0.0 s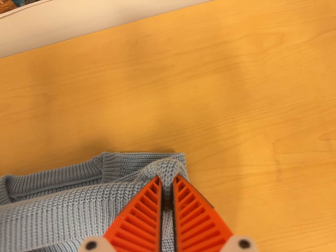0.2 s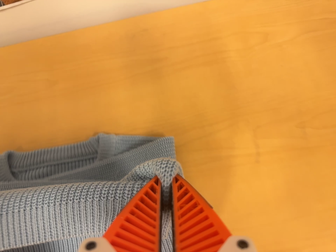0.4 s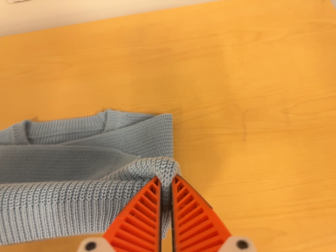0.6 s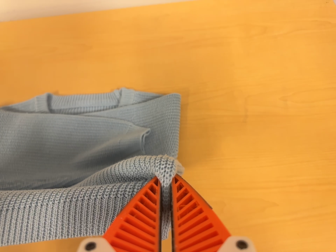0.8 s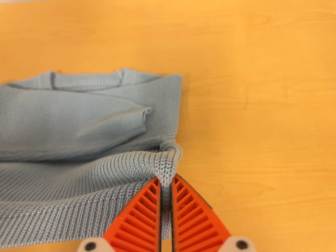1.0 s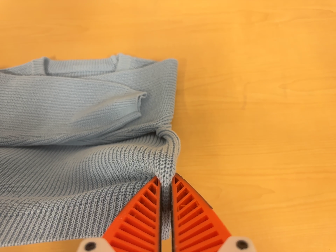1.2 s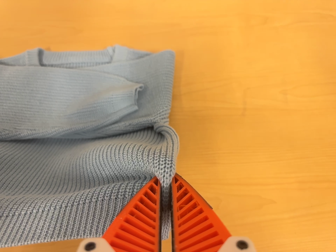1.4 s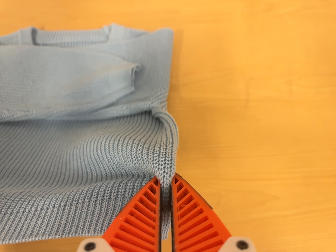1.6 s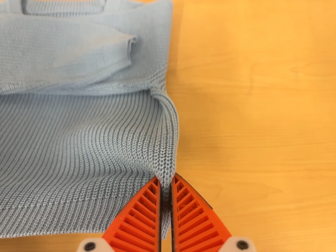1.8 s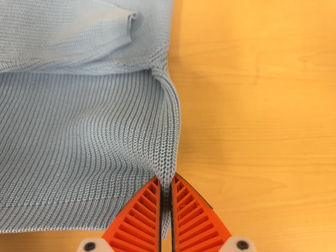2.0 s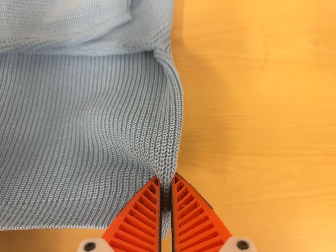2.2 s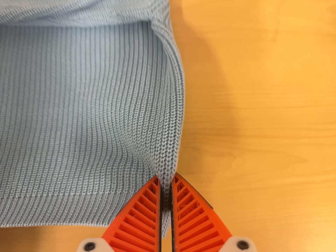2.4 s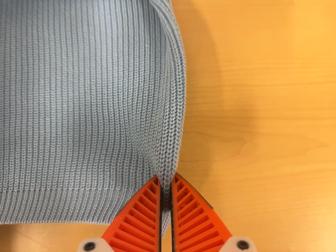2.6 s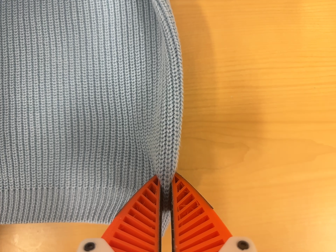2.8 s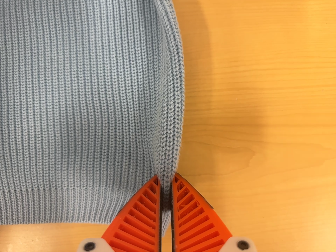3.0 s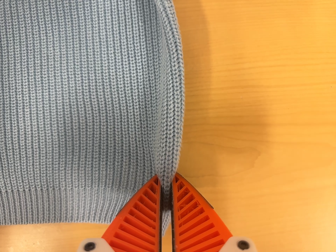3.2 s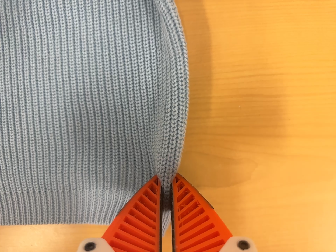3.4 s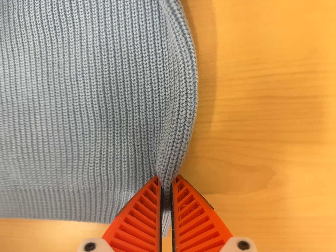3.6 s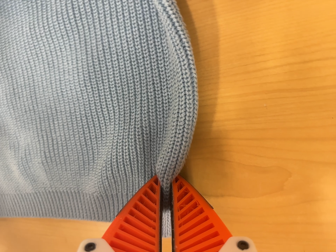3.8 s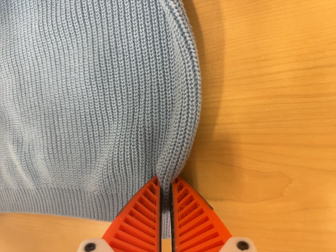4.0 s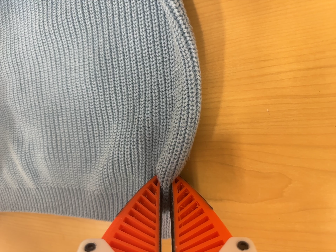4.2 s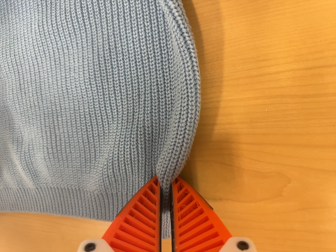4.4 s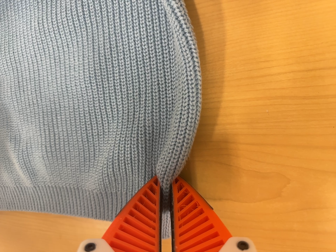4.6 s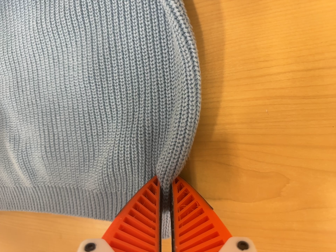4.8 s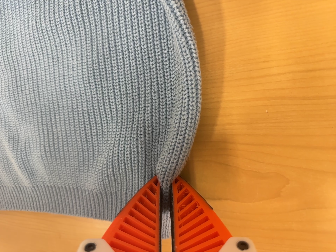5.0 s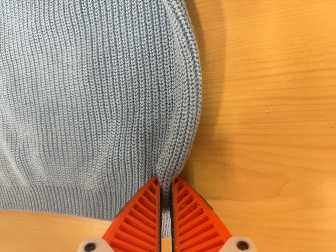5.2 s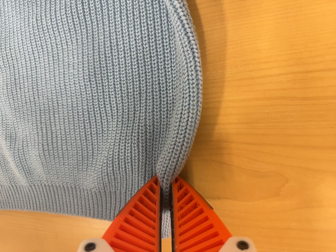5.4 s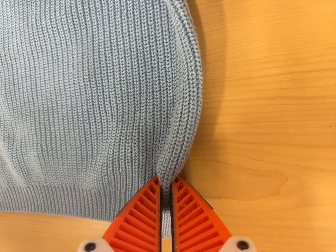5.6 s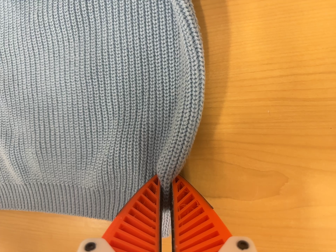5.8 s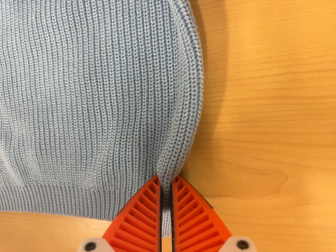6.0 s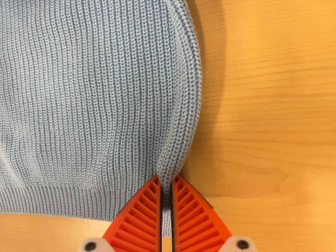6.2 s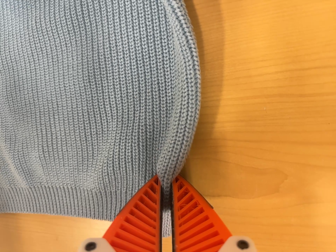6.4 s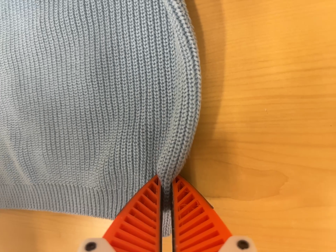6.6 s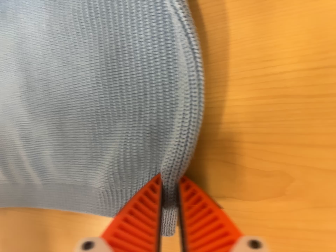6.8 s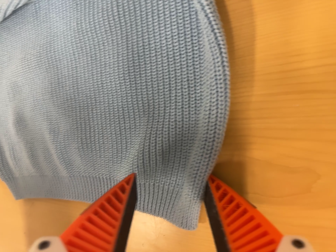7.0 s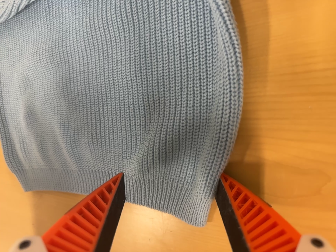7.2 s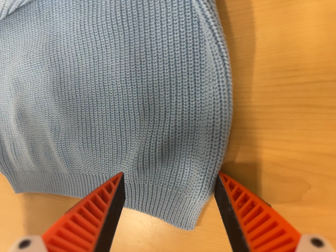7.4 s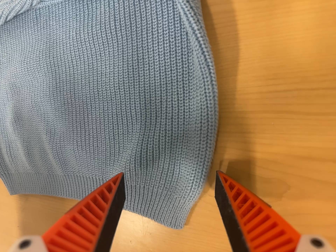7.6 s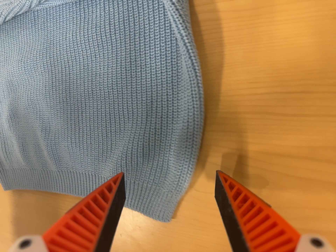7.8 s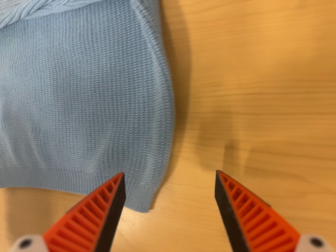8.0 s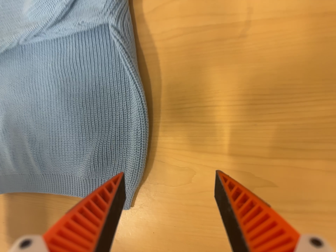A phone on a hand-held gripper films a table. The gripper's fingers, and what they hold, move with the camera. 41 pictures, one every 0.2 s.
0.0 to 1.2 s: The camera travels toward the bottom of its view and backward, about 14 cm, so close, fixed things drift upward. It rolls about its line of sight by about 10 degrees, and the scene rotates clockwise.
1.2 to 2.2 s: The camera travels forward, about 12 cm, so what stands in front looms larger. Its aim tips toward the bottom of its view by about 15 degrees, and the scene shifts upward.
2.2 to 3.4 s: The camera pans to its left by about 15 degrees. It travels forward, to its right and toward the top of its view, about 10 cm, so what stands in front looms larger. Its aim tips toward the bottom of its view by about 15 degrees, and the scene shifts upward.
3.4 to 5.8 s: The camera shifts only a little, or ends up much as it began.
5.8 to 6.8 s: The scene slides to the right, as the camera pans about 10 degrees to its left.
6.8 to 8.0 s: The camera travels backward and to its right, about 12 cm, so what stands in front gets smaller.
The film runs backward here.
